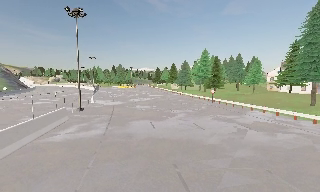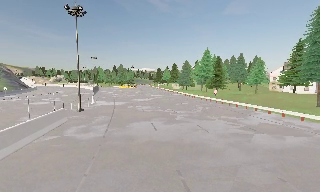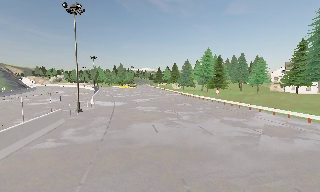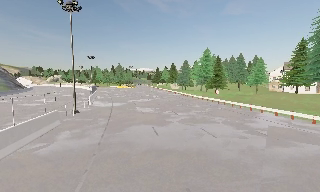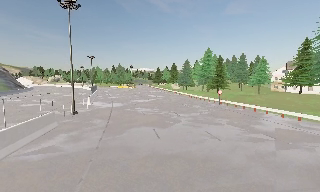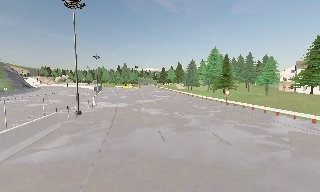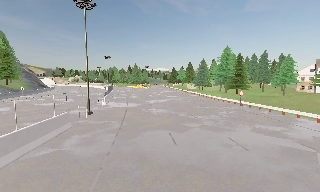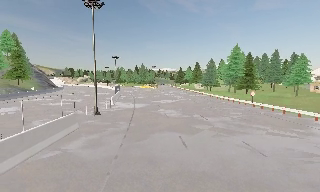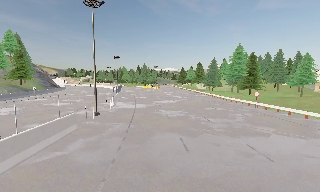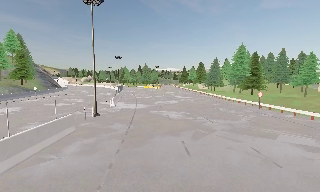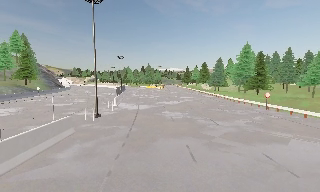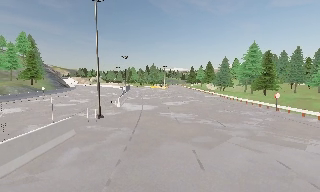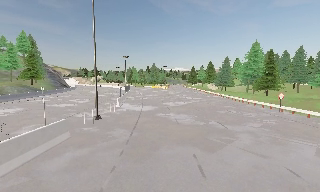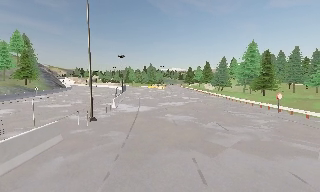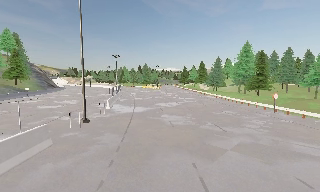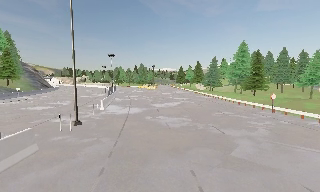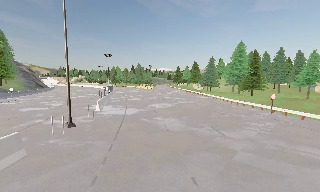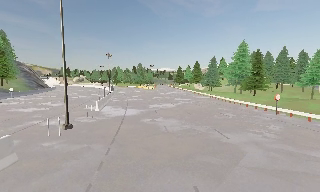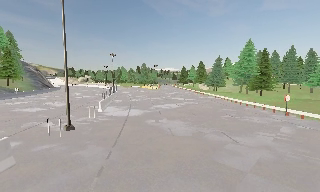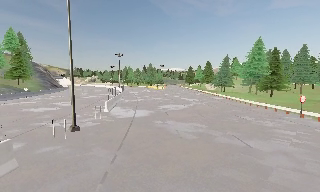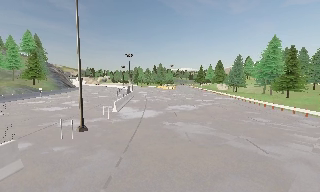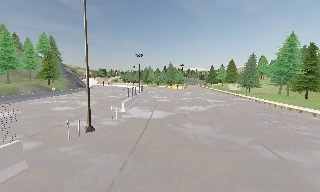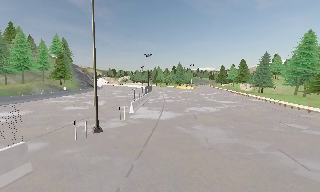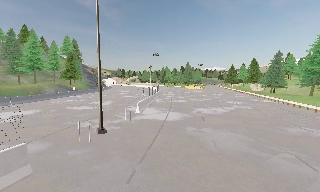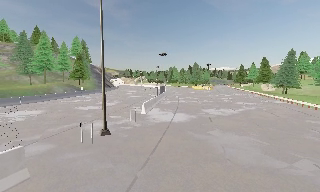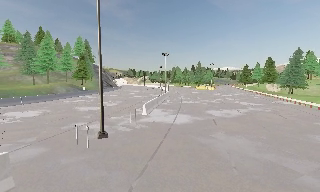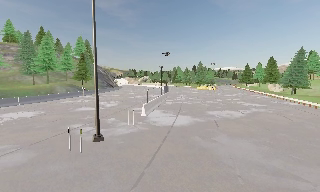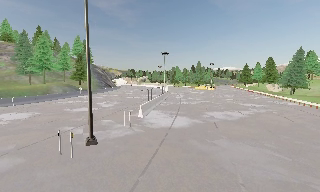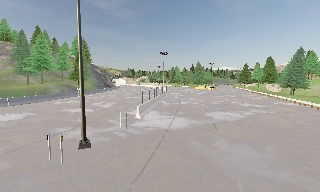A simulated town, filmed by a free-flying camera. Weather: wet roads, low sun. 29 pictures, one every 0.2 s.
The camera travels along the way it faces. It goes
forward.
0.0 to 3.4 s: The camera travels forward, about 9 m, so what stands in front looms larger.
3.4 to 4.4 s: The camera pans to its left, which is counterclockwise from overhead, by about 15 degrees. It travels forward, about 2 m, so what stands in front looms larger.
4.4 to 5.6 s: The camera travels forward, about 3 m, so what stands in front looms larger.
The film runs forward here.
